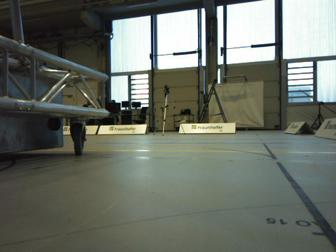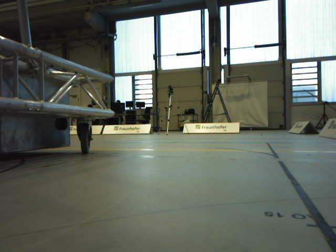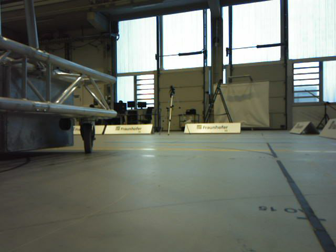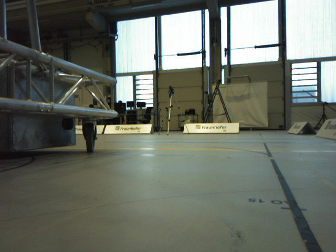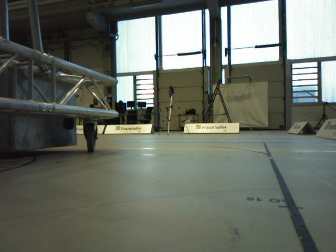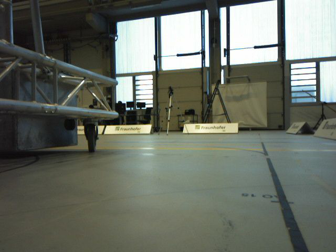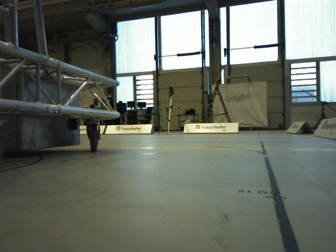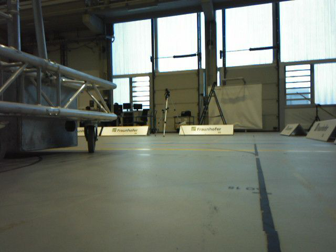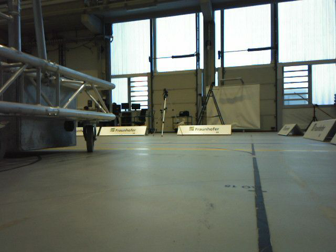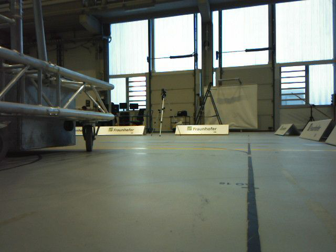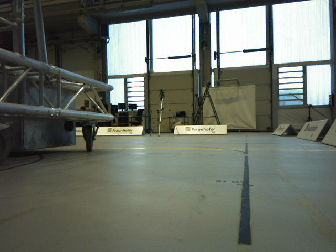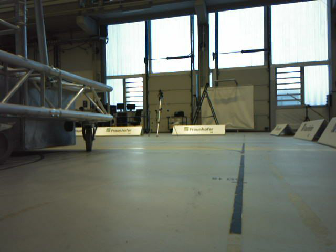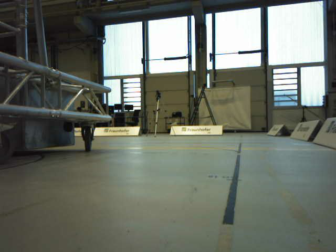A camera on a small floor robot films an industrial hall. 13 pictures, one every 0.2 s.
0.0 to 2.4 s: The camera travels backward, about 0.5 m, so what stands in front gets smaller.
The film runs backward here.
